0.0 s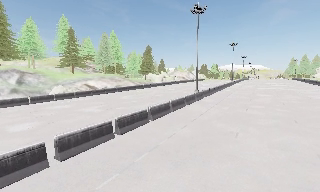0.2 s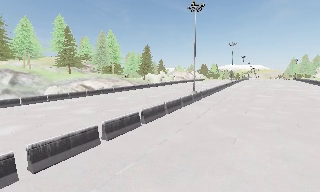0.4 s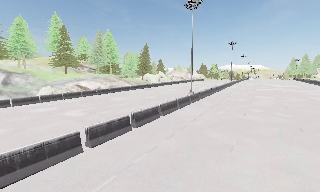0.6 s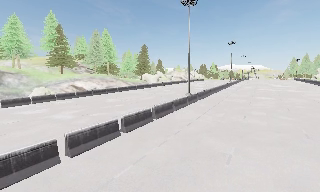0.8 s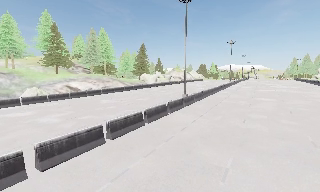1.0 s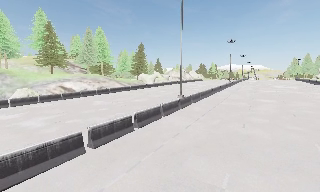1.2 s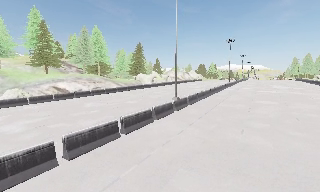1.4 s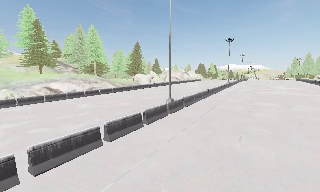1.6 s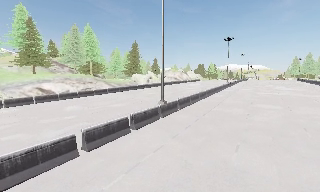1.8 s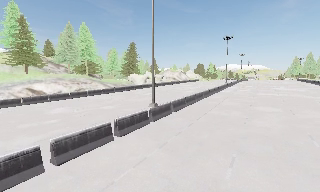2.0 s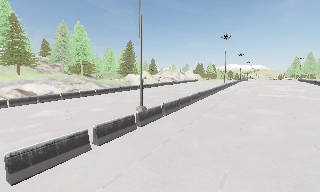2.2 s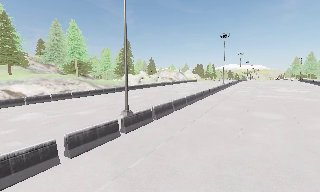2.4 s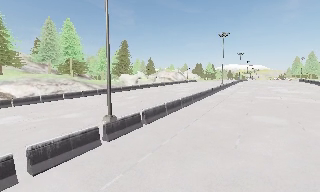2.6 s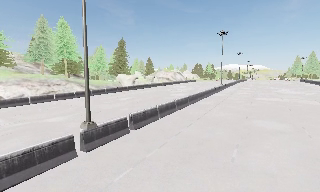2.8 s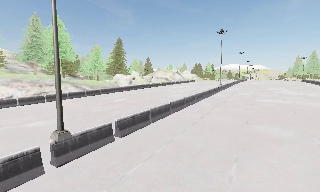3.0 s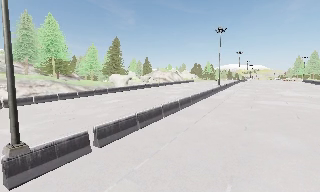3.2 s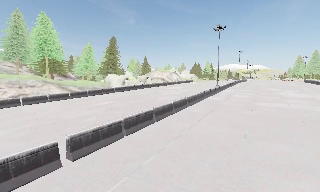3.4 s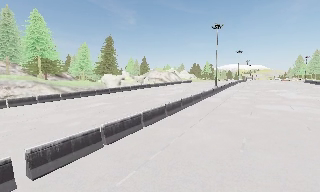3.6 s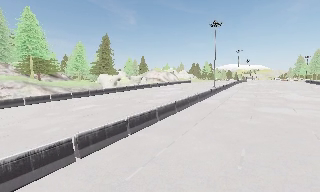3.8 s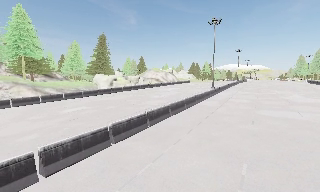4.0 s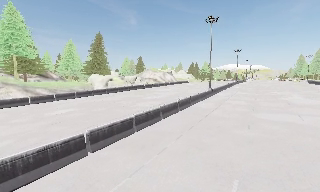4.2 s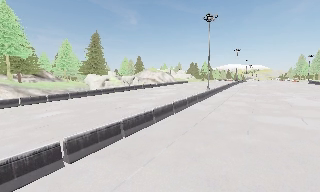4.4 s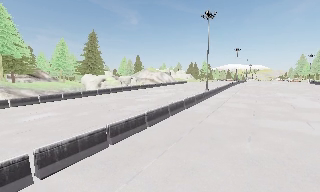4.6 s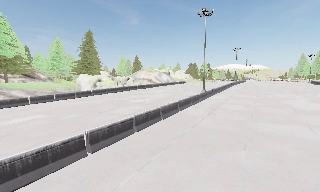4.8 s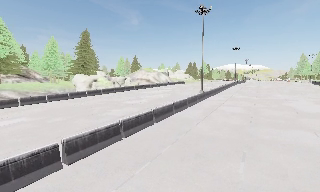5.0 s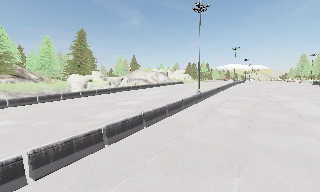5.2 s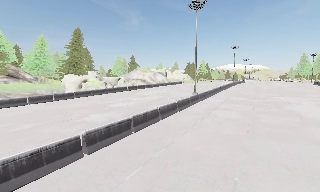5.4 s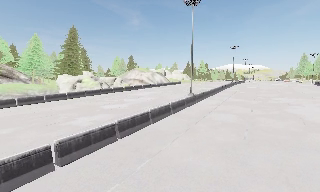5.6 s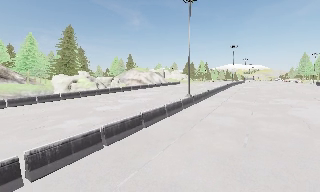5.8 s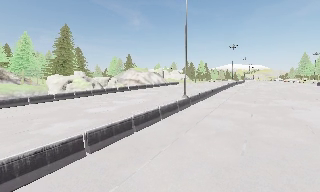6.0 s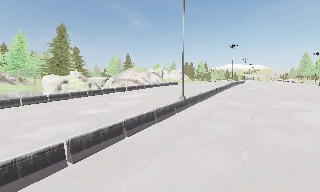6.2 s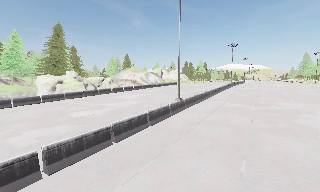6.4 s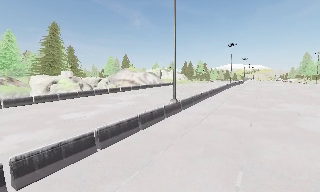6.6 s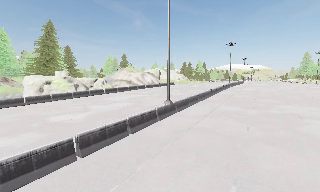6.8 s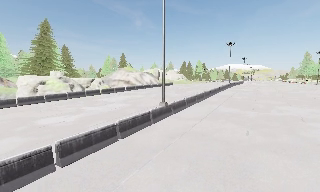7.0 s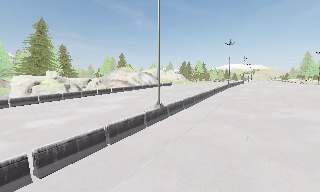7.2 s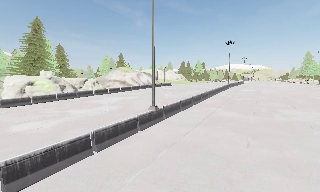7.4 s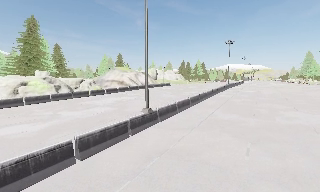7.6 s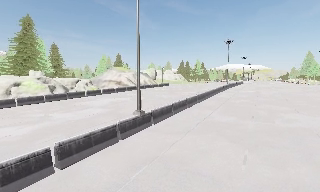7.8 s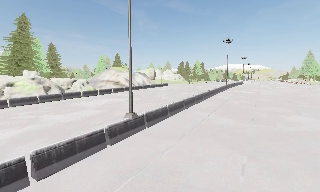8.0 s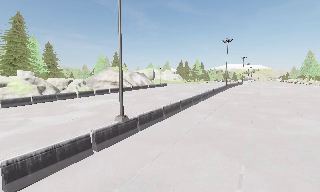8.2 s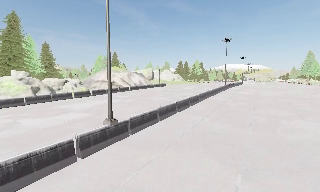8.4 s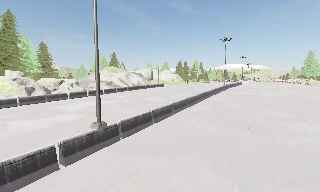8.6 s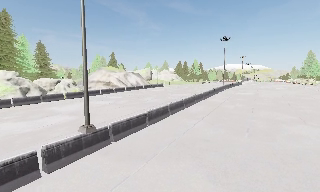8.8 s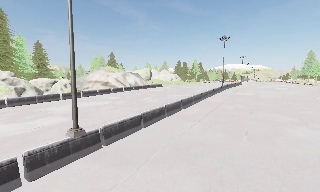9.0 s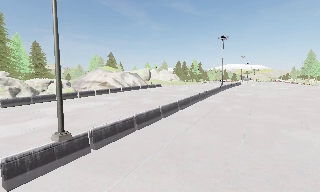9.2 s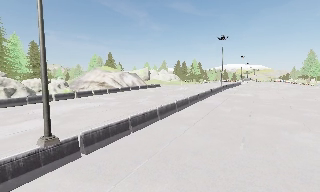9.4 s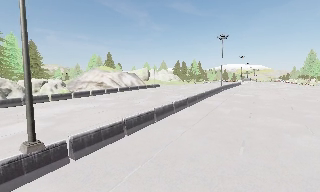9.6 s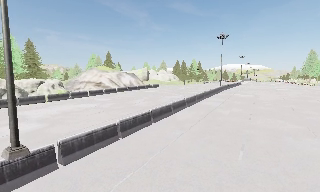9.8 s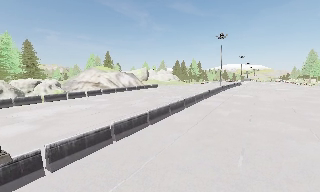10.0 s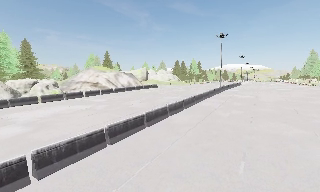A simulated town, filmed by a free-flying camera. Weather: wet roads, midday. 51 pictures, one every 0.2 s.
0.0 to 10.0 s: The camera travels forward and to its right, about 55 m, so what stands in front looms larger. It loses speed.
The film runs forward here.
